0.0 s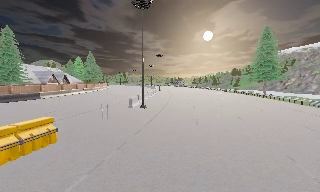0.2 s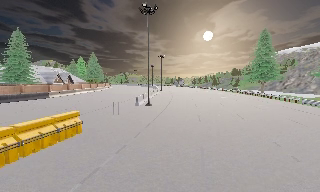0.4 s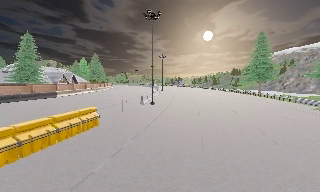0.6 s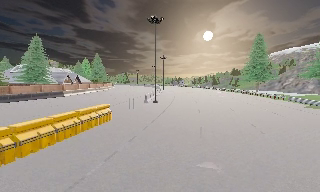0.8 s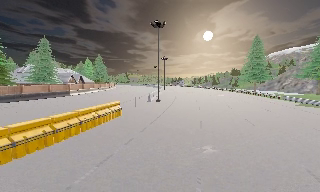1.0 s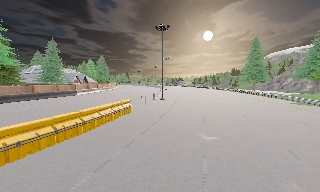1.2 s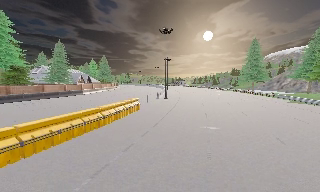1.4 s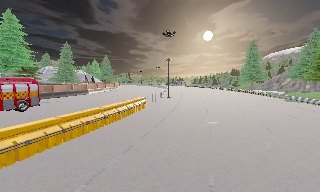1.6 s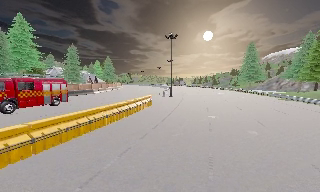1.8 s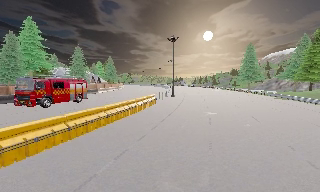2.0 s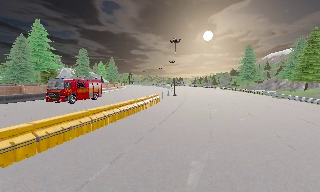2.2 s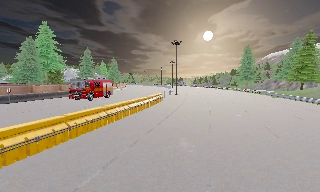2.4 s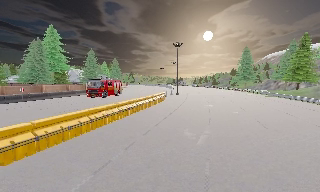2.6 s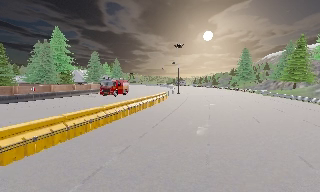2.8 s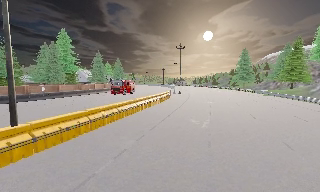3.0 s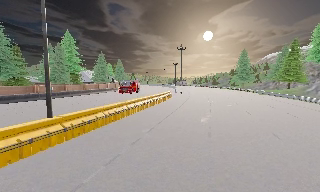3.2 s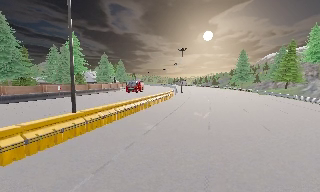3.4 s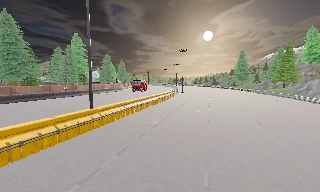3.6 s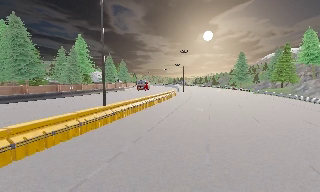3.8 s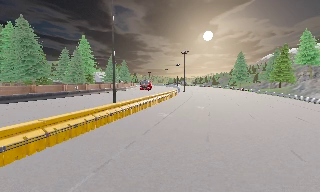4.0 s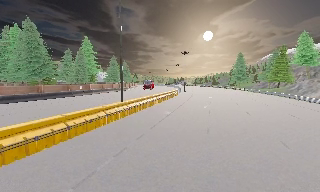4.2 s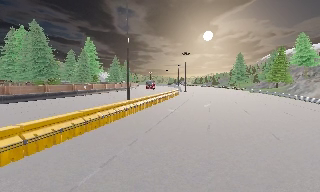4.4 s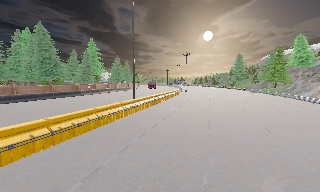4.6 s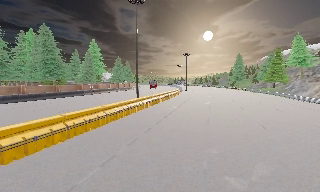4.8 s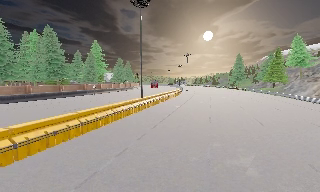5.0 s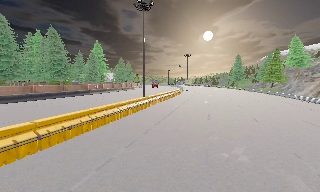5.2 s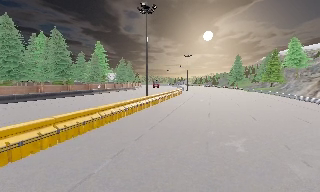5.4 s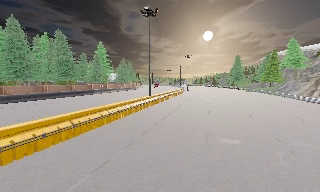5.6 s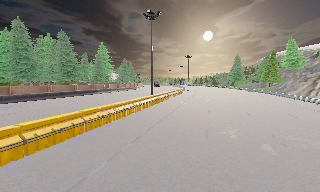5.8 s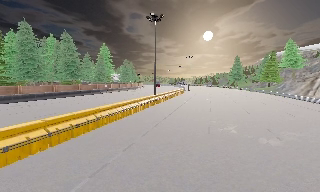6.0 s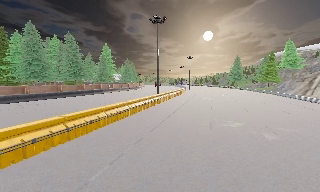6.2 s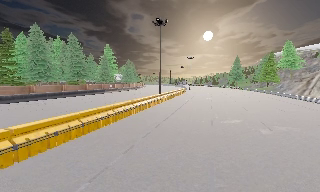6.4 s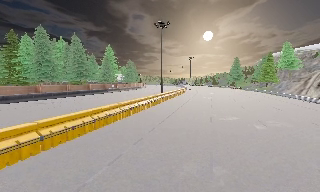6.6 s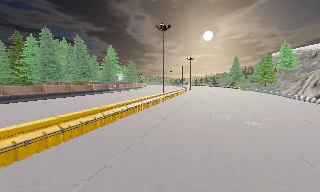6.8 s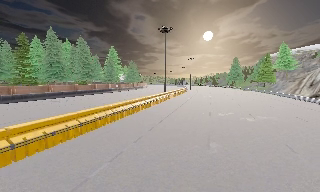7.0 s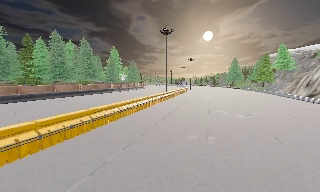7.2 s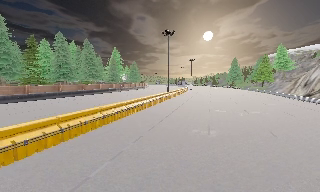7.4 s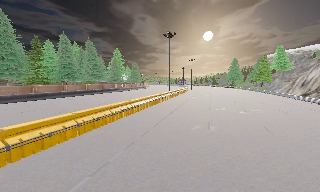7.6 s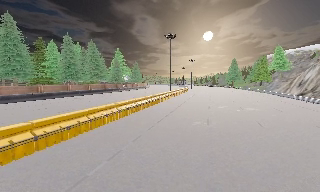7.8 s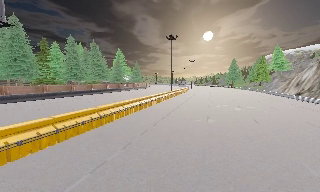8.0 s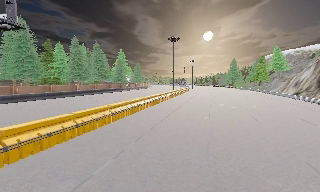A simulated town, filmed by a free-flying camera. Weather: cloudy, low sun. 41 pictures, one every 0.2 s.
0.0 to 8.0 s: The camera travels backward, about 50 m, so what stands in front gets smaller. It loses speed.
The film runs backward here.
